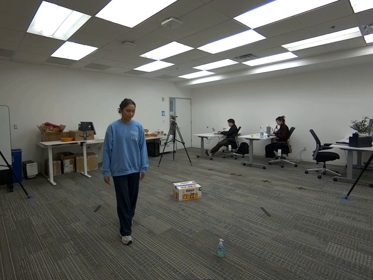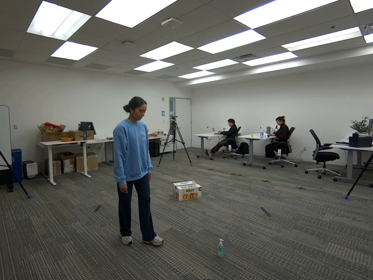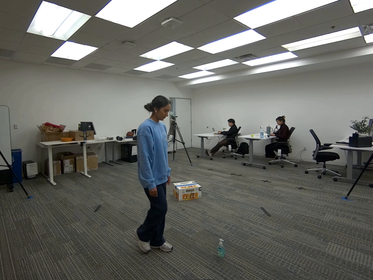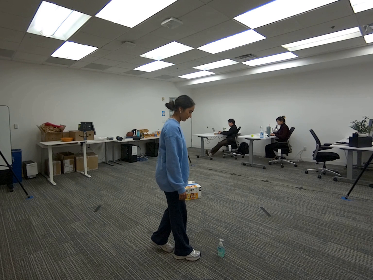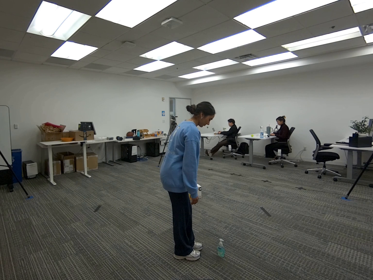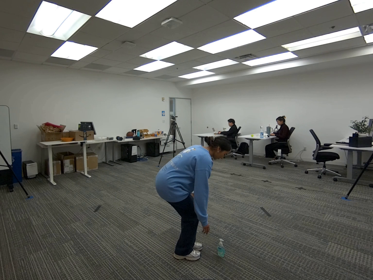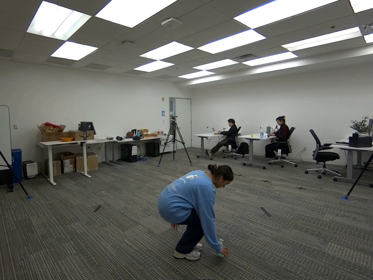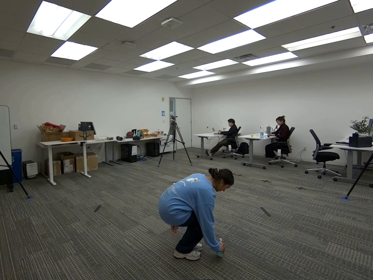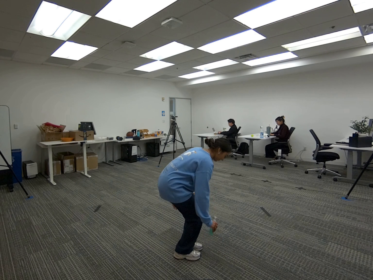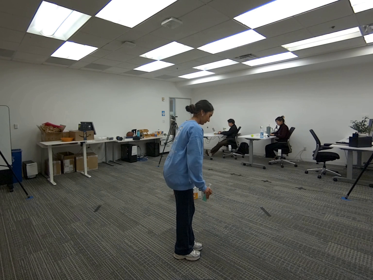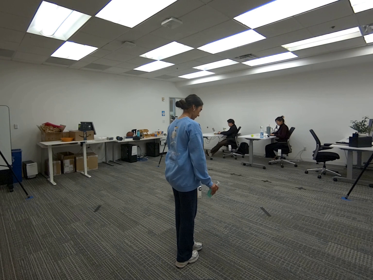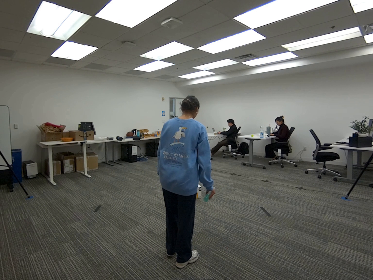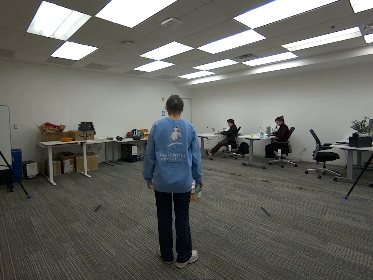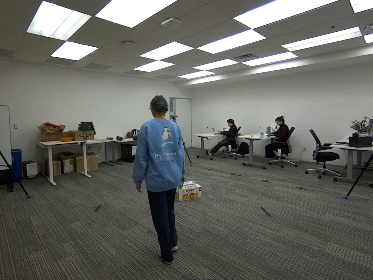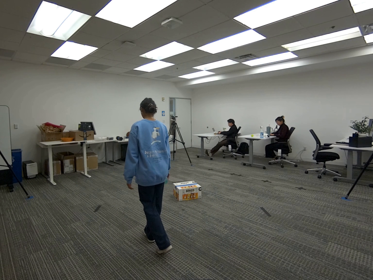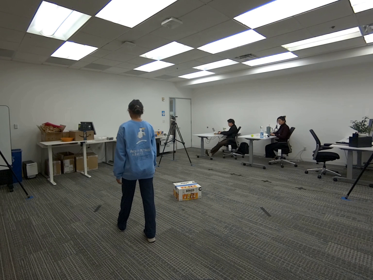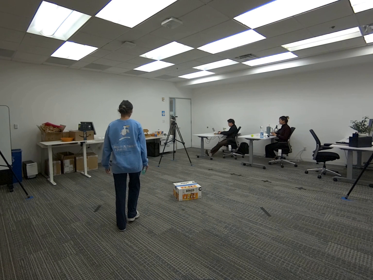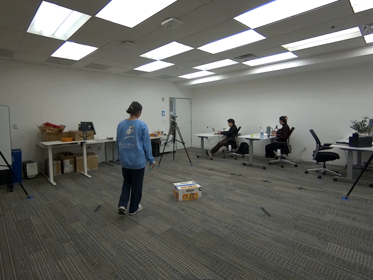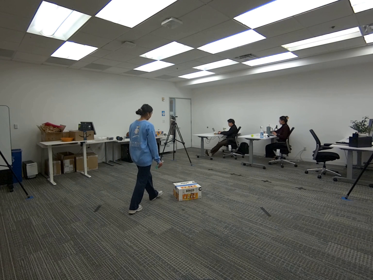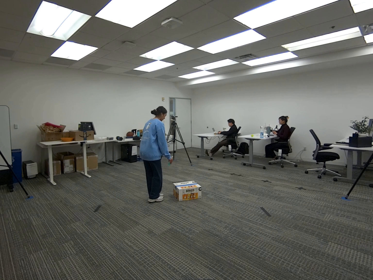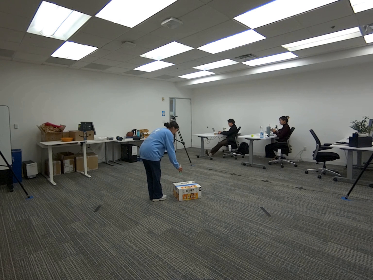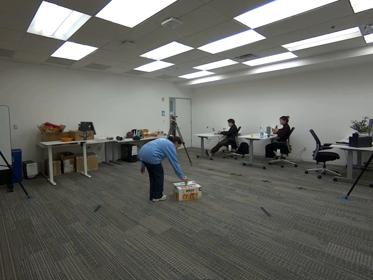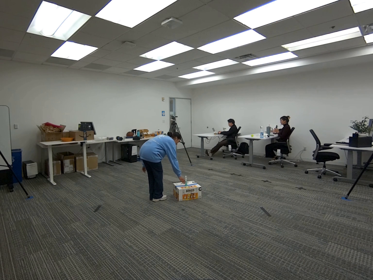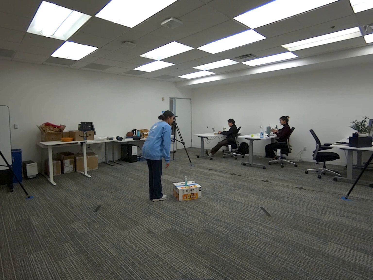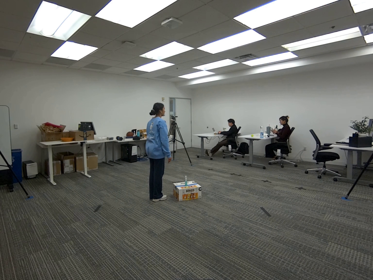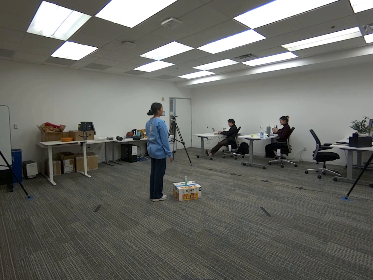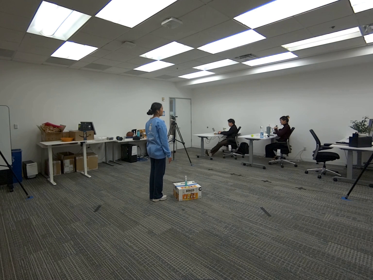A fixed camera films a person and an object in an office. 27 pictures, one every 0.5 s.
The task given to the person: Walk to the hand soap on the ground, pick the soap with your right hand and place it on top of the snack box.
